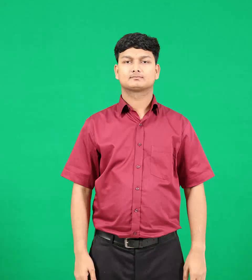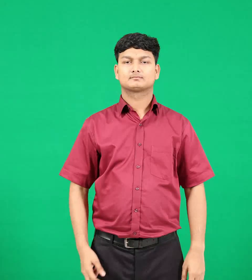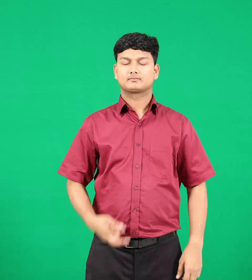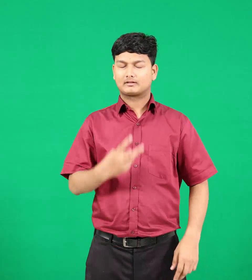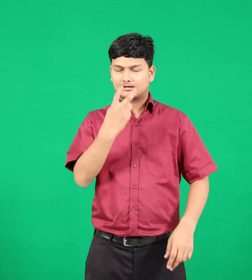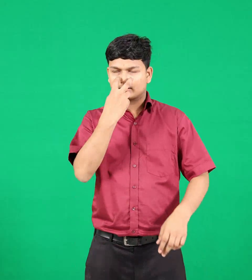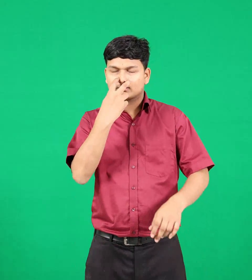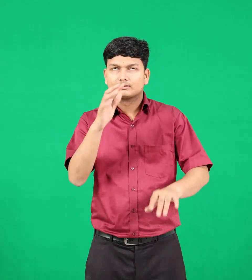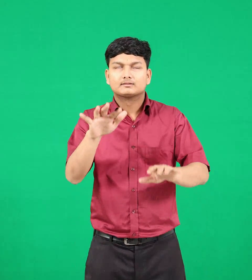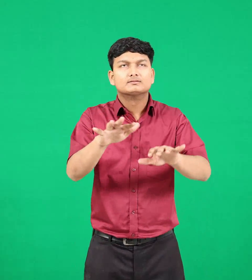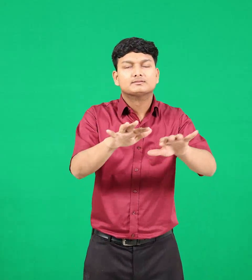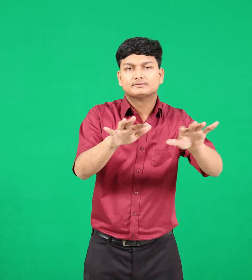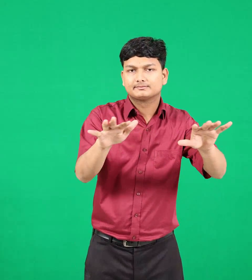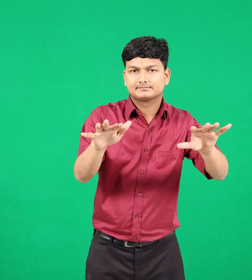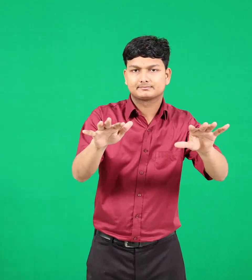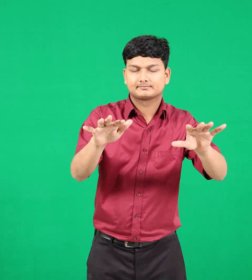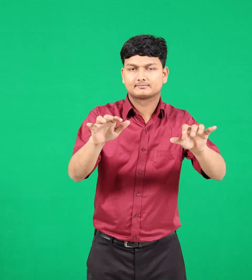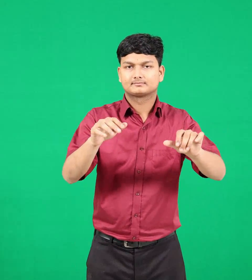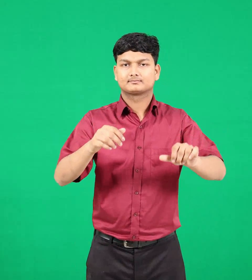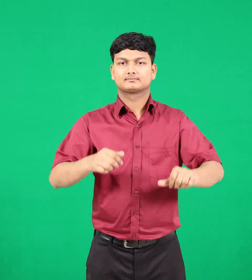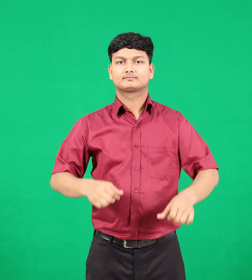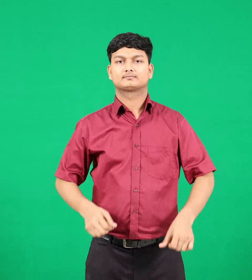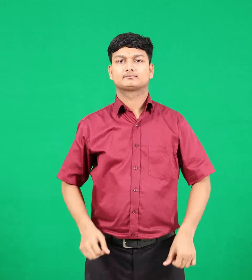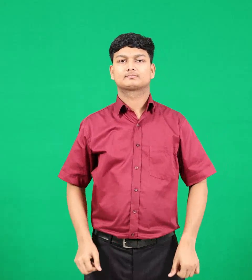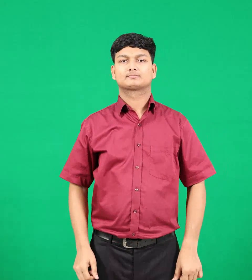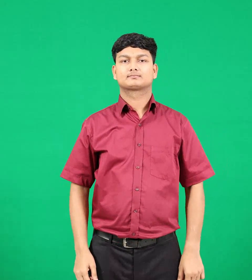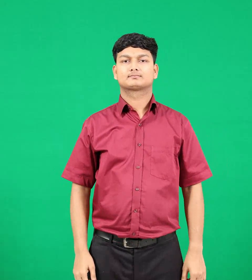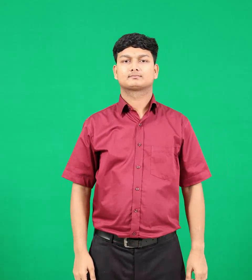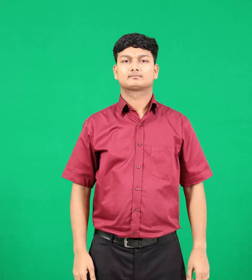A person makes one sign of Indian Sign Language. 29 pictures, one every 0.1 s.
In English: blind
